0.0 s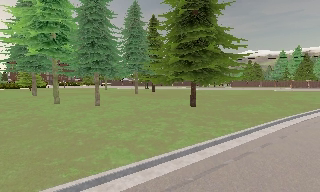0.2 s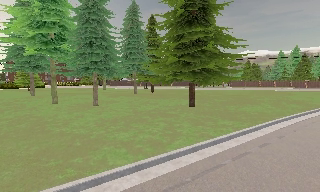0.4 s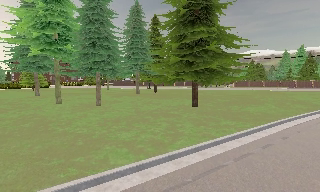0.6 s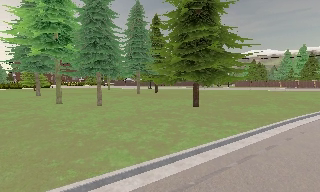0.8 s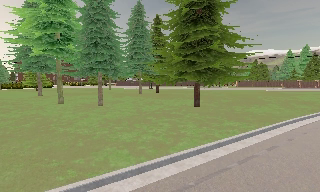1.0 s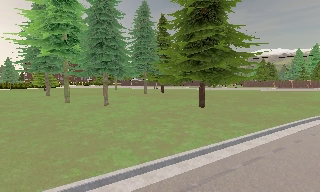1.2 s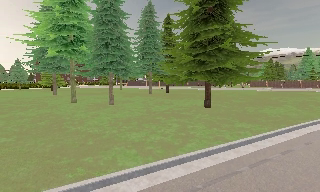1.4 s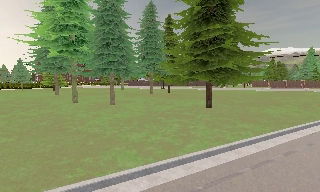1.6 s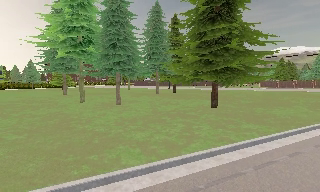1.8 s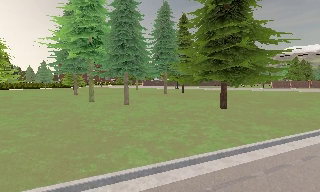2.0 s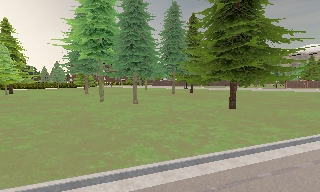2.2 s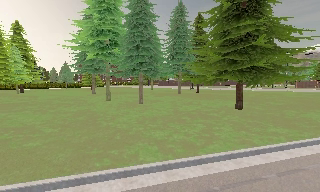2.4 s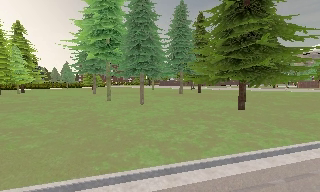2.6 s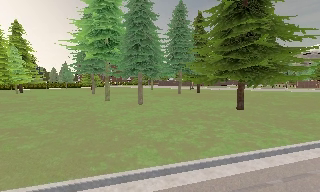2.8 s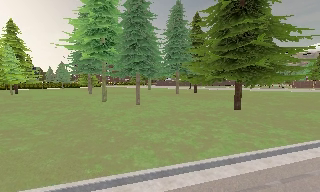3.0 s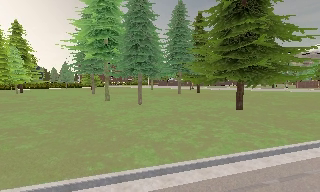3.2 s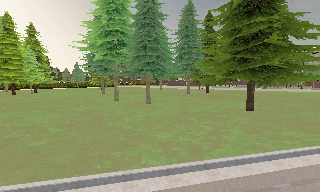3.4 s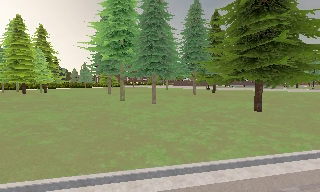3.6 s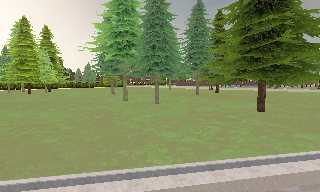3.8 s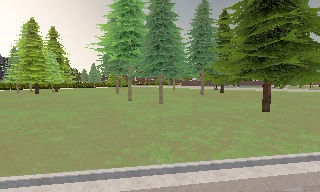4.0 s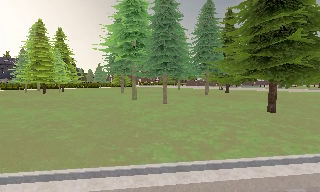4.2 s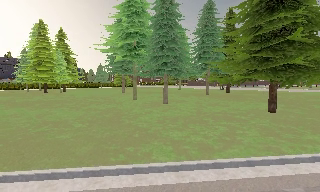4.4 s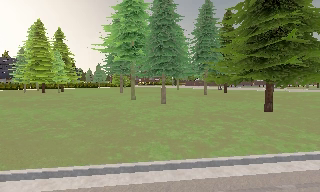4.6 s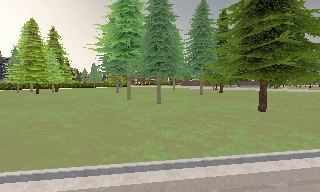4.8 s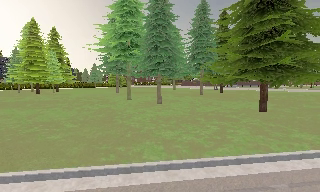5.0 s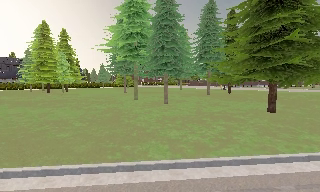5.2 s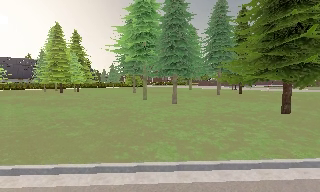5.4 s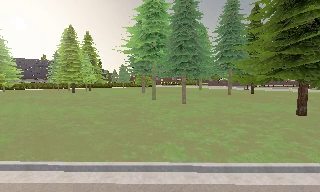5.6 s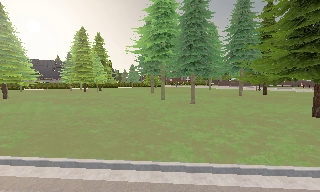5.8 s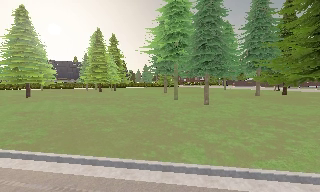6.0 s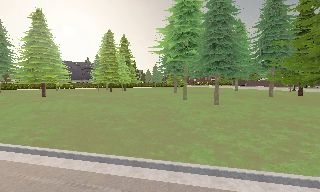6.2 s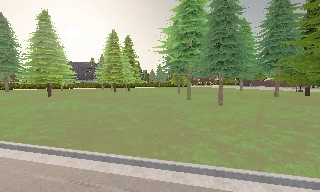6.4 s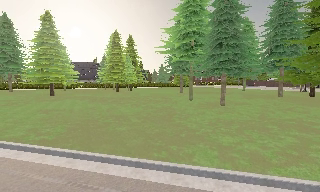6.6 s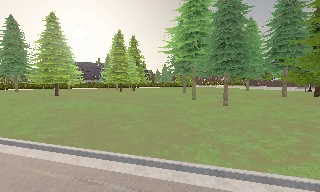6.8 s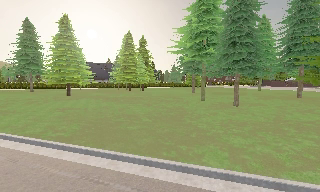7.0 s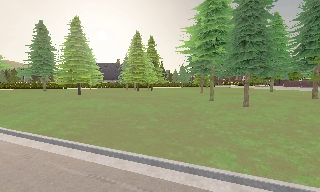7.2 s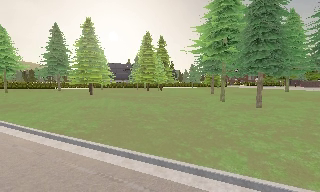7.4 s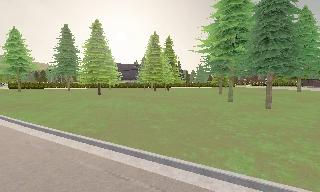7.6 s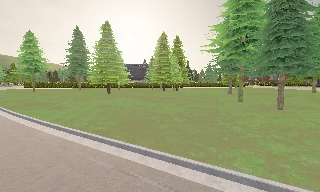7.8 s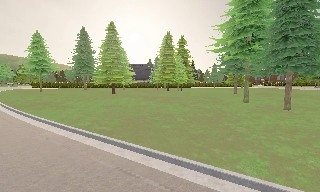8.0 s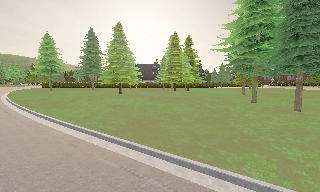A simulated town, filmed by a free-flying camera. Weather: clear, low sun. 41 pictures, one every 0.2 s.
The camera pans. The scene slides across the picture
to the right.
The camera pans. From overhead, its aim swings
counterclockwise.
0.0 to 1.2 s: The camera shifts only a little, or ends up much as it began.
1.2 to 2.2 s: The scene slides to the right, as the camera pans about 10 degrees to its left.
2.2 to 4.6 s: The camera shifts only a little, or ends up much as it began.
4.6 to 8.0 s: The scene slides to the right, as the camera pans about 45 degrees to its left. It travels to its right, about 0.5 m.
The film runs forward here.
